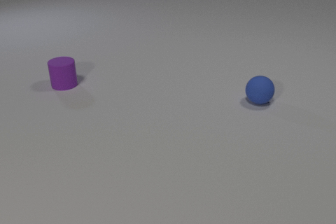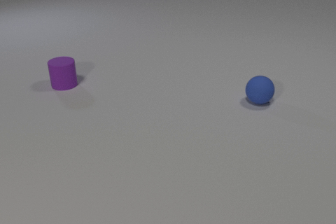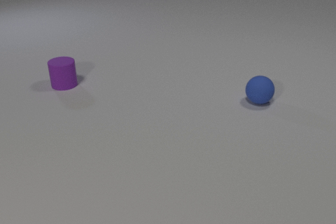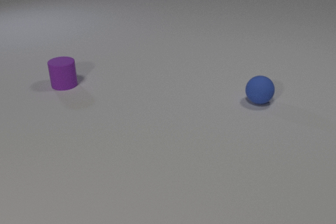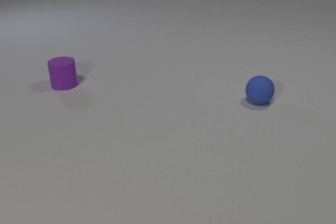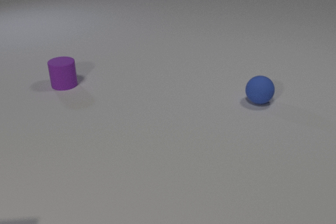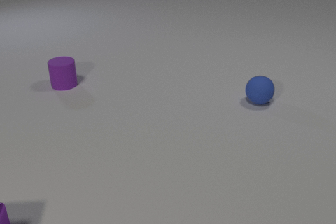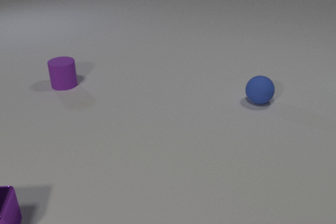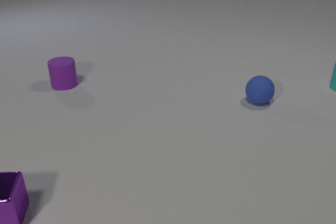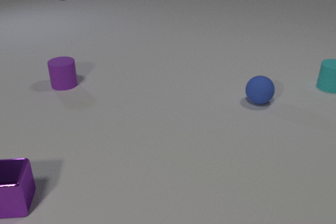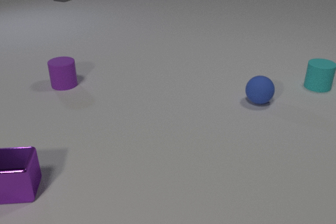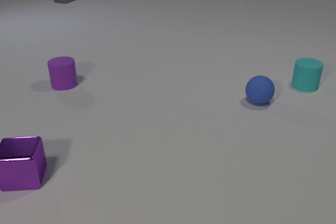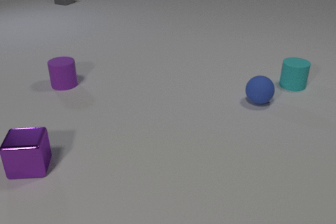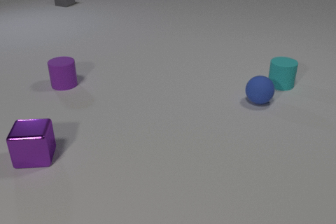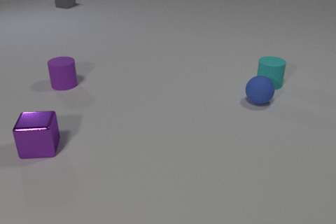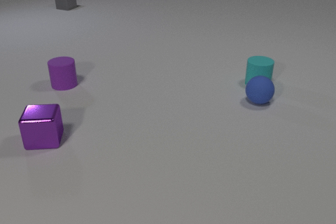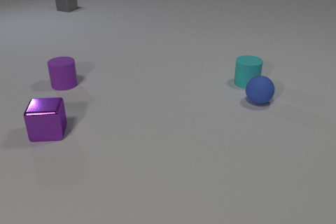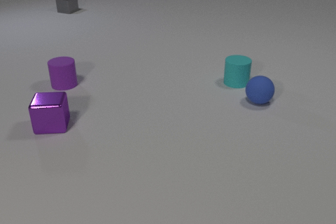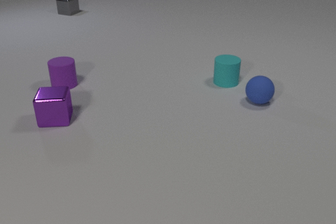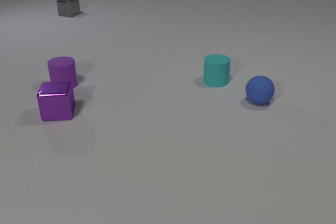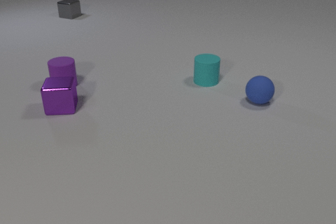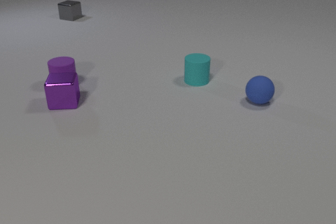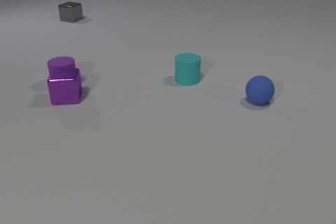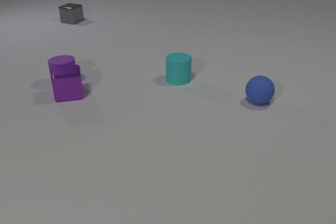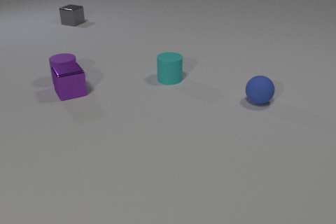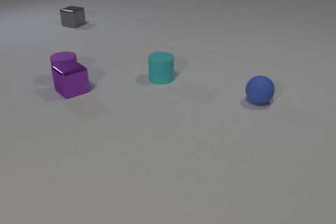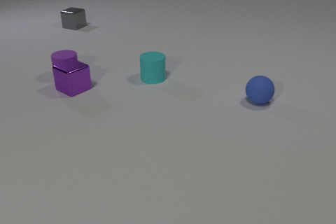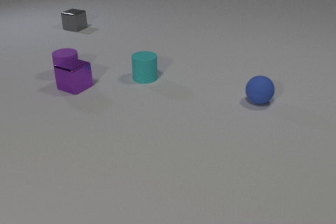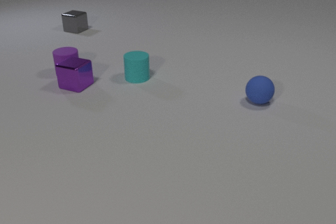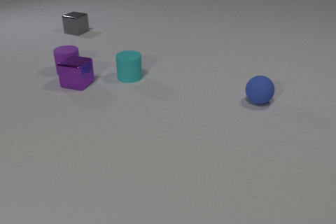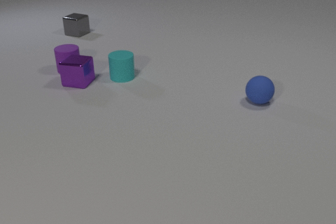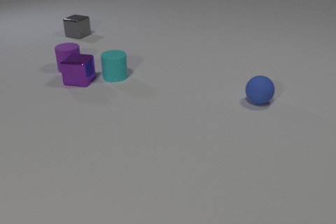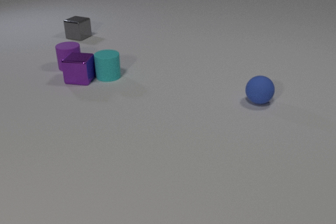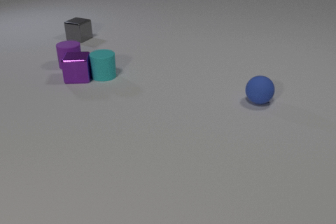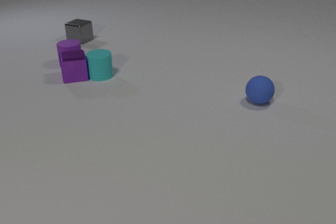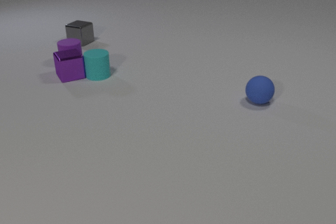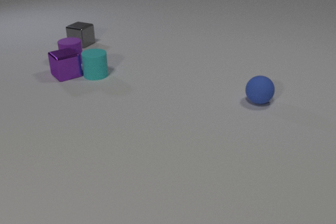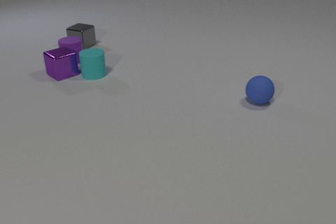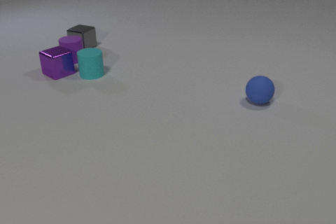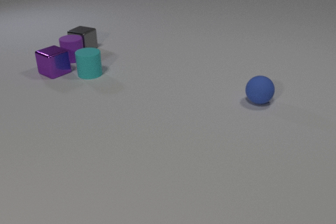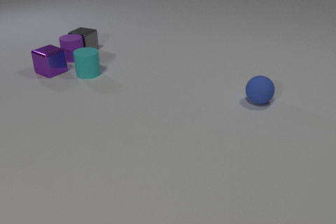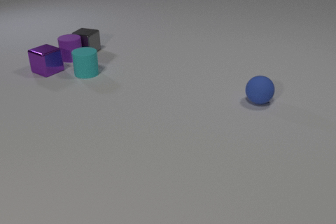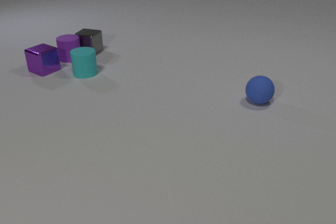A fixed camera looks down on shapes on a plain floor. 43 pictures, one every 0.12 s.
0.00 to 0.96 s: The purple metal cube comes in at the bottom edge, slides away from the camera and to the right. The cyan rubber cylinder comes in at the right edge.
0.96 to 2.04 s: The purple metal cube slides away from the camera. The gray metal cube slides toward the camera. The cyan rubber cylinder slides to the left.
2.04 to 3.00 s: The purple metal cube slides away from the camera, spins counterclockwise seen from above by about 30 degrees, its near face sliding to the right. The purple rubber cylinder slides away from the camera. The gray metal cube slides toward the camera. The cyan rubber cylinder slides to the left. The purple metal cube and the purple rubber cylinder collide.
3.00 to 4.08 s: The purple metal cube slides away from the camera, spins so that its near face slides to the right, counterclockwise seen from above. The purple rubber cylinder slides away from the camera. The gray metal cube slides toward the camera. The cyan rubber cylinder slides to the left. The purple metal cube and the cyan rubber cylinder collide.
4.08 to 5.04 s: The purple metal cube slides to the left and away from the camera, spins counterclockwise seen from above by about 30 degrees, its near face sliding to the right. The purple rubber cylinder slides away from the camera. The gray metal cube slides toward the camera. The cyan rubber cylinder slides to the left and away from the camera. The purple rubber cylinder and the gray metal cube collide.
What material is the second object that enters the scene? rubber.
How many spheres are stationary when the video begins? 1.
Are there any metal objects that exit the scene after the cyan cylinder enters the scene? no.
